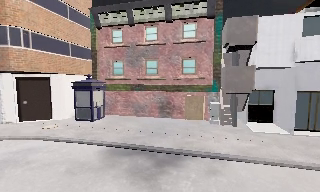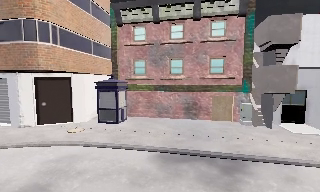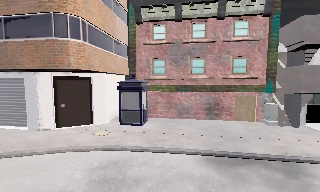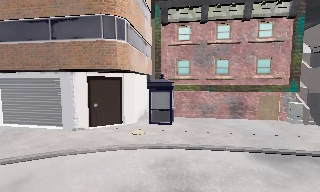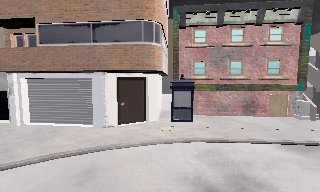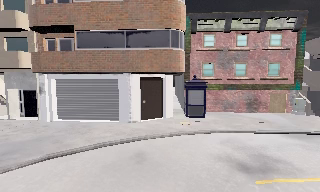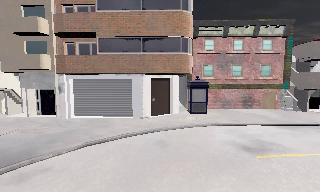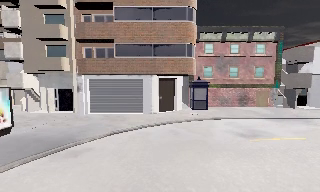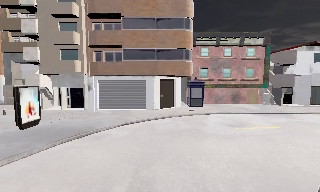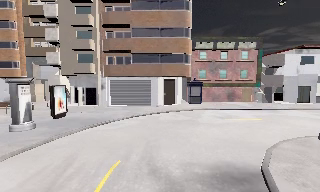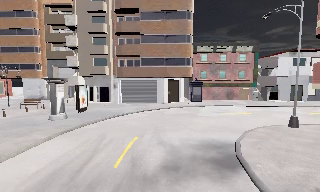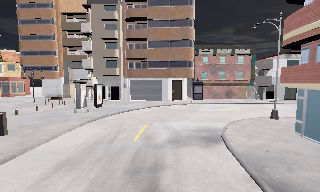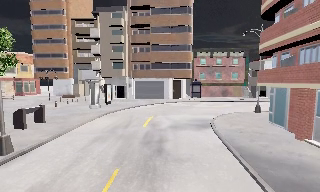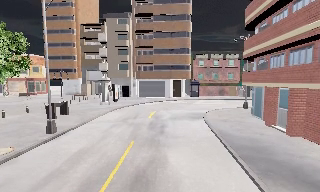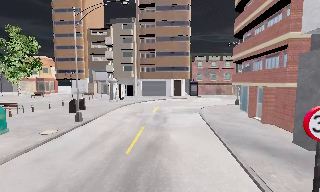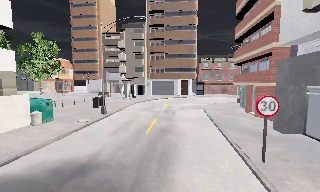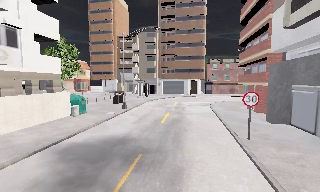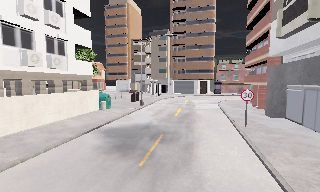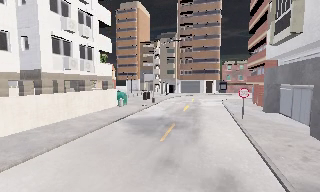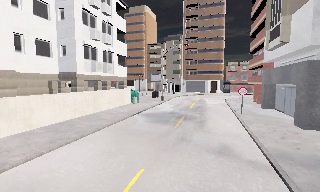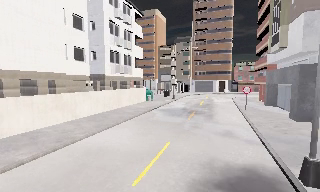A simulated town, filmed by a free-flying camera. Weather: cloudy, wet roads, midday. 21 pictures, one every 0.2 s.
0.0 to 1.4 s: The camera pans to its right, which is clockwise from overhead, by about 15 degrees. It travels to its left, about 13 m, so close, fixed things drift to the right.
1.4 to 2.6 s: The camera travels backward, about 14 m, so what stands in front gets smaller.
2.6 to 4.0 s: The camera swings to its left by about 15 degrees, and the scene slides to the right. It travels backward, about 16 m, so what stands in front gets smaller.
The film runs backward here.
